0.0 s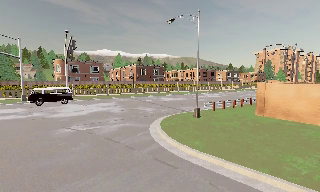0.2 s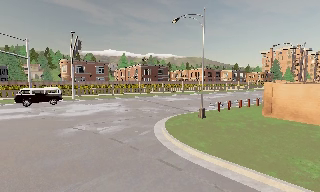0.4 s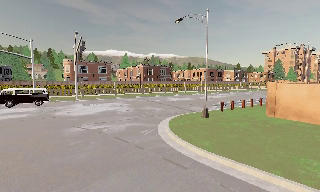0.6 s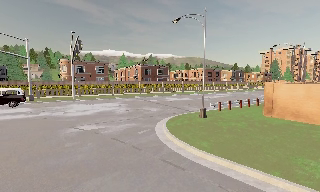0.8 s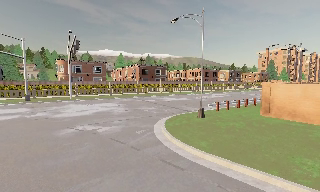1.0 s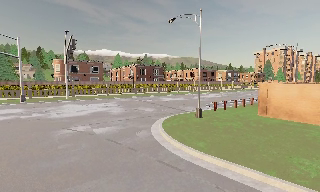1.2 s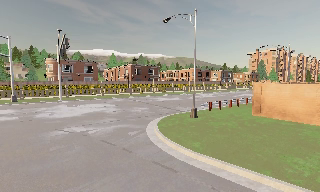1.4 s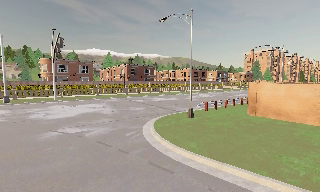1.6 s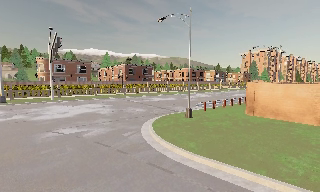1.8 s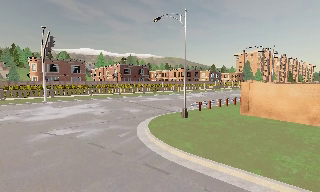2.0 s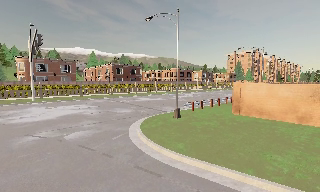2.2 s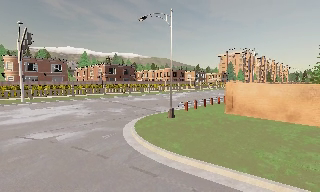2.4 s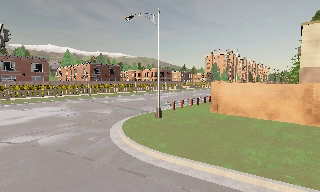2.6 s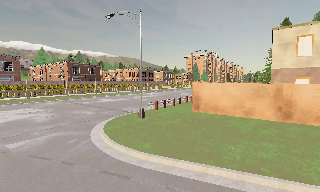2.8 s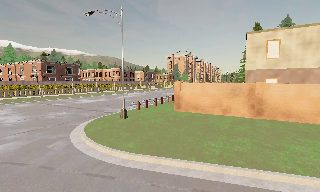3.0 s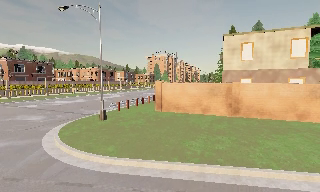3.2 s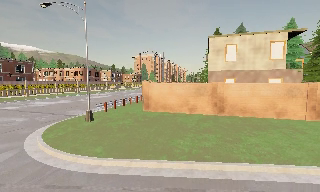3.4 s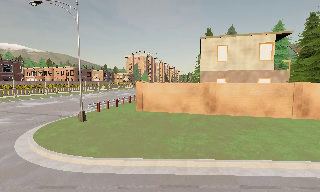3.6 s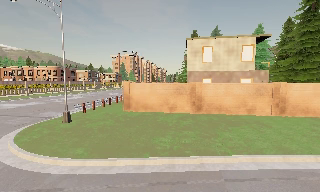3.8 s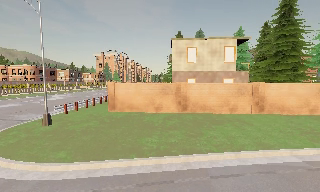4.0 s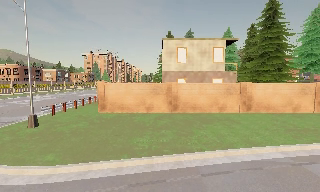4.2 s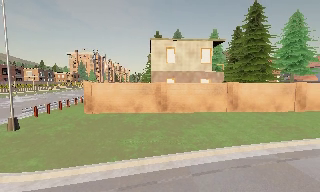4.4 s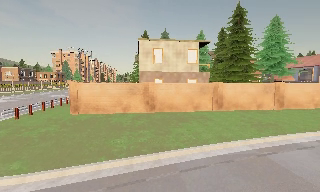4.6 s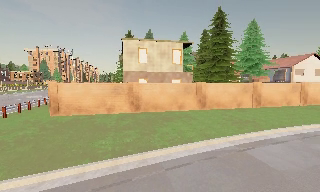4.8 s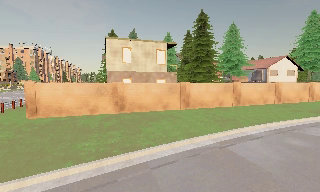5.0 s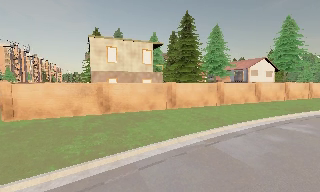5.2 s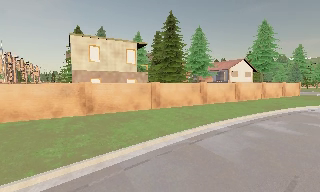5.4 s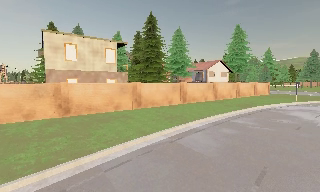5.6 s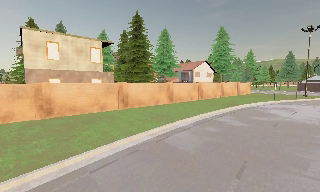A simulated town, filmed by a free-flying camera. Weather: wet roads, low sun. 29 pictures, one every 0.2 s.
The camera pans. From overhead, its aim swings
clockwise.
The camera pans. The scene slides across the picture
to the left.
0.0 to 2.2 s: The camera swings to its right by about 10 degrees, and the scene slides to the left.
2.2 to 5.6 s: The camera pans to its right, which is clockwise from overhead, by about 85 degrees. It travels backward, about 1 m.
The film runs forward here.
